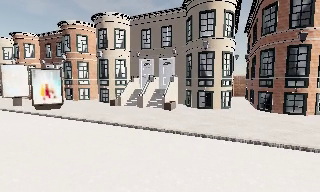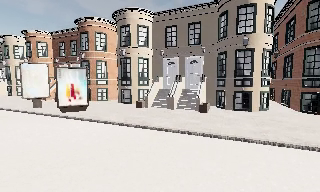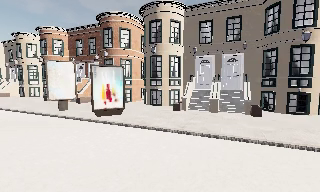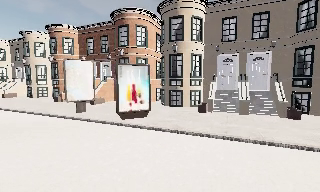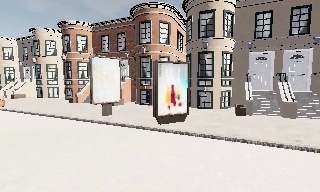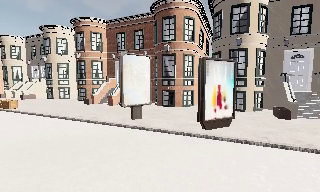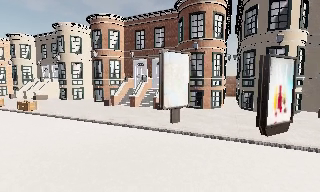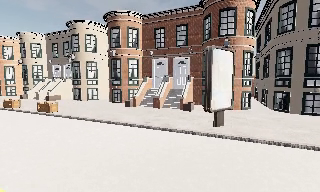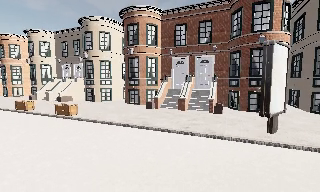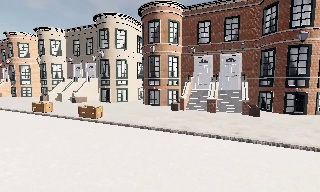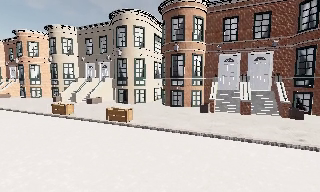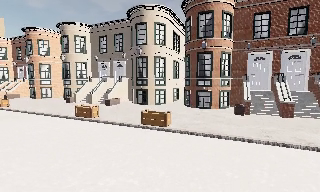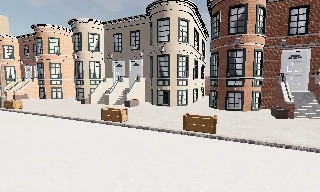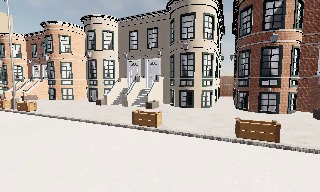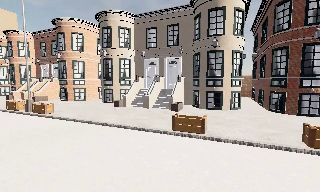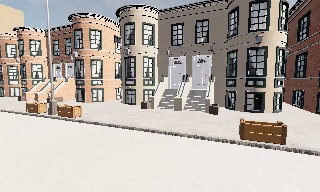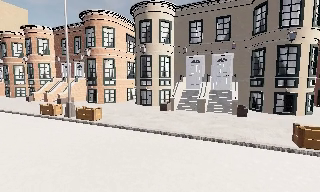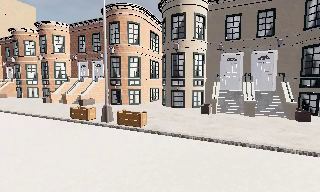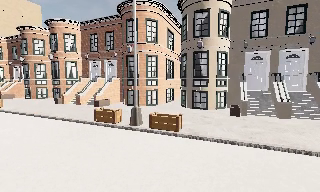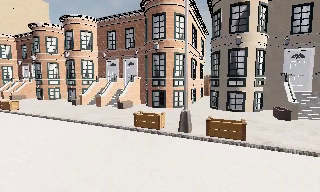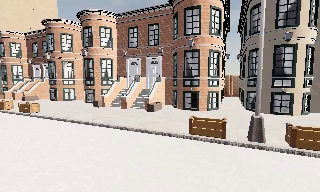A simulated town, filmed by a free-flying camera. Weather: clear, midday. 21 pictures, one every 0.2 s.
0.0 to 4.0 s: The camera travels to its left and forward, about 35 m, so close, fixed things drift to the right.
The film runs backward here.
